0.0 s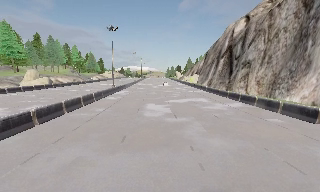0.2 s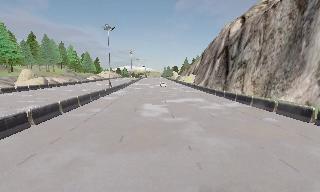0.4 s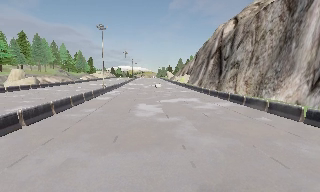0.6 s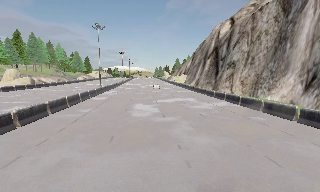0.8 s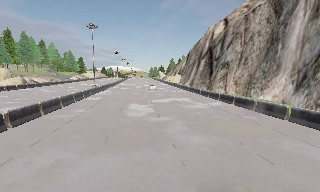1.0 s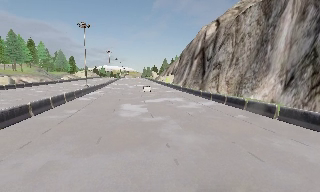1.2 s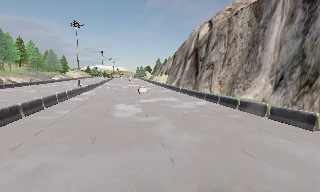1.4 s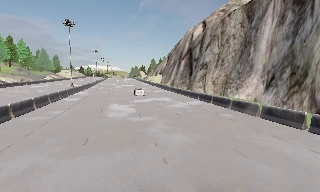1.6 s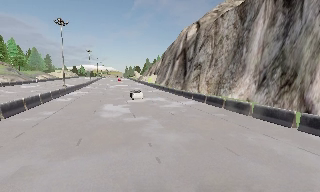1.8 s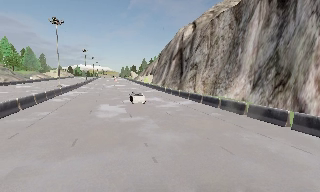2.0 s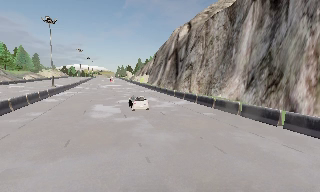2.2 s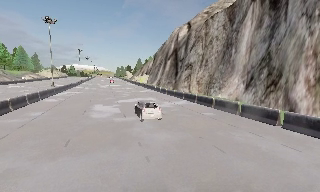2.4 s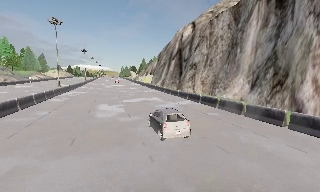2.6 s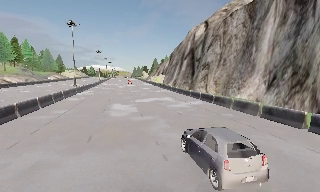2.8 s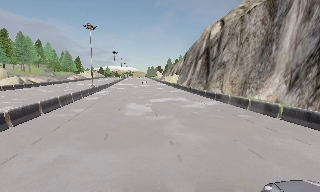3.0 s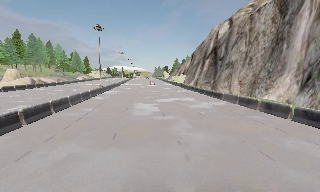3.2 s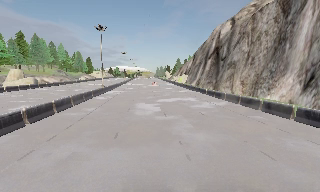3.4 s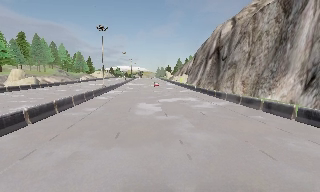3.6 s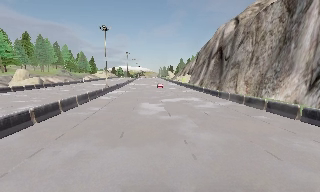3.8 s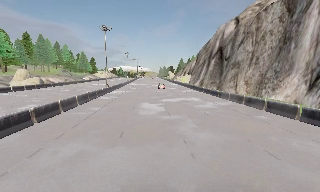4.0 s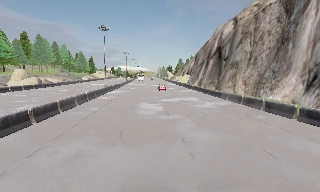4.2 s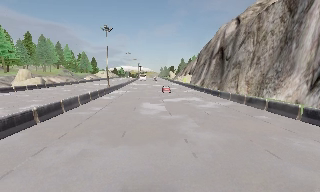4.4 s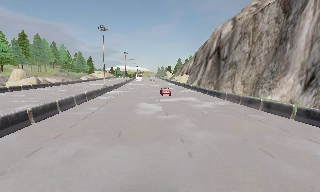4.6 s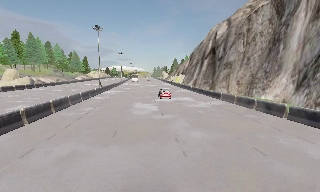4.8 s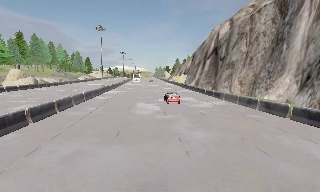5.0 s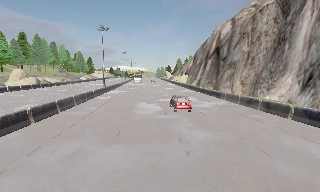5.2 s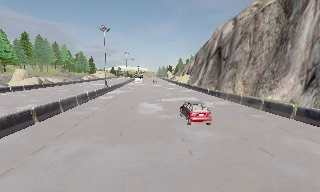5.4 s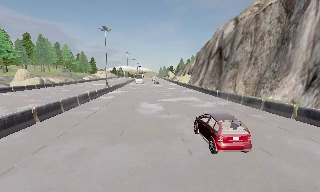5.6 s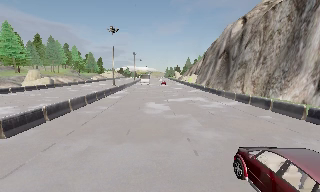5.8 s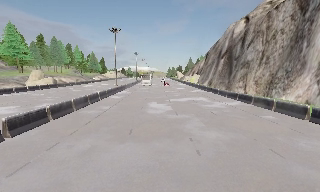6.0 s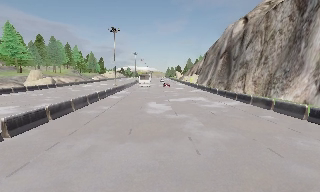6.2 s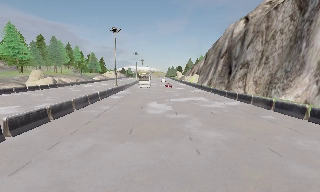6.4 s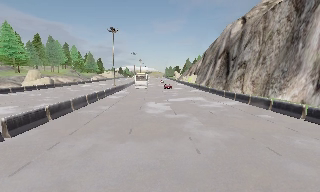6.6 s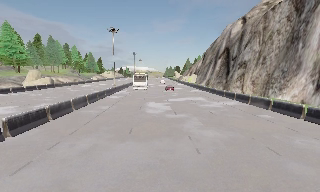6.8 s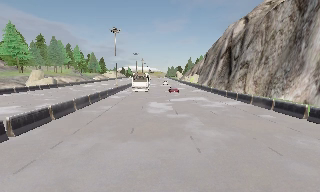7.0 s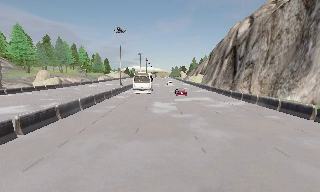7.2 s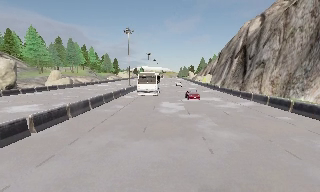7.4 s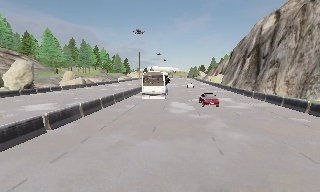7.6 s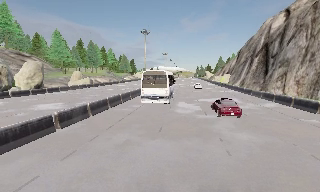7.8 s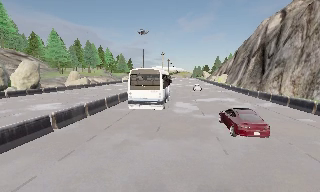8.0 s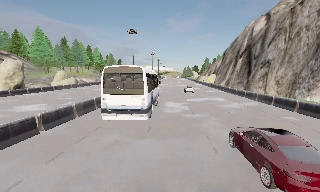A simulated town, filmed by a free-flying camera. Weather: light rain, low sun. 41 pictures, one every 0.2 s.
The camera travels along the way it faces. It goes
backward.
0.0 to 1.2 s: The scene slides to the left, as the camera pans about 10 degrees to its right.
1.2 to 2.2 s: The camera shifts only a little, or ends up much as it began.
2.2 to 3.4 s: The camera swings to its left by about 15 degrees, and the scene slides to the right.
3.4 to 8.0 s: The camera travels backward, about 1 m, so what stands in front gets smaller.
The film runs backward here.
